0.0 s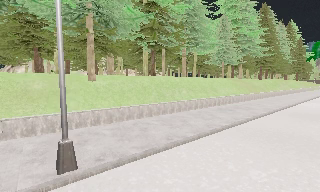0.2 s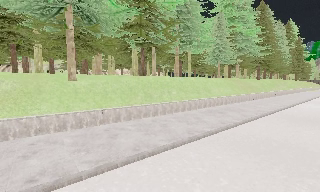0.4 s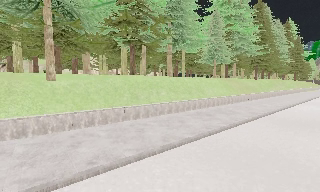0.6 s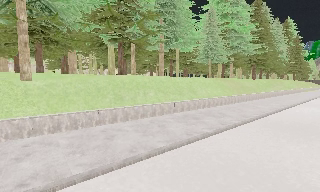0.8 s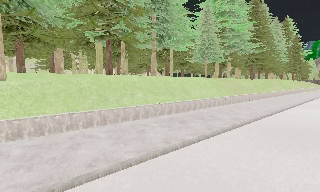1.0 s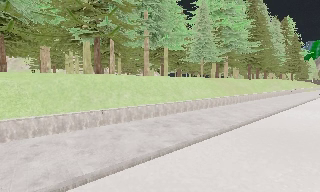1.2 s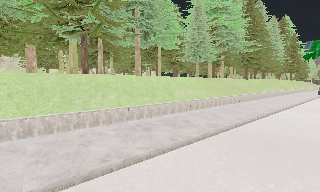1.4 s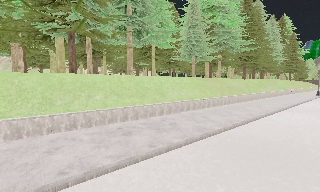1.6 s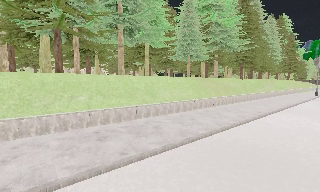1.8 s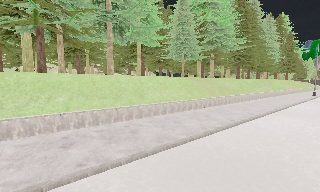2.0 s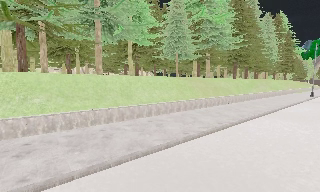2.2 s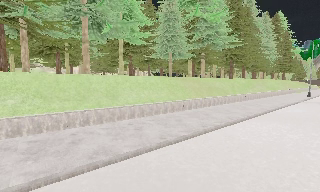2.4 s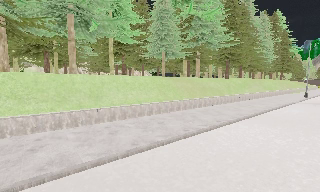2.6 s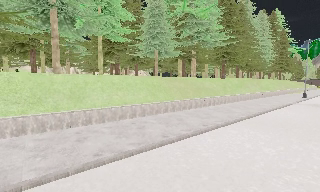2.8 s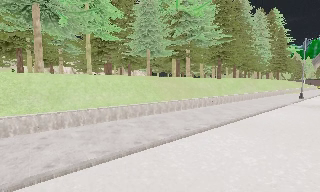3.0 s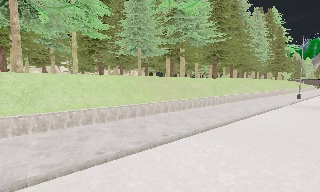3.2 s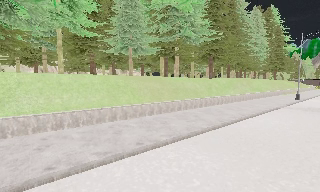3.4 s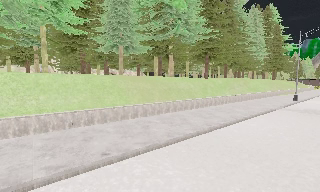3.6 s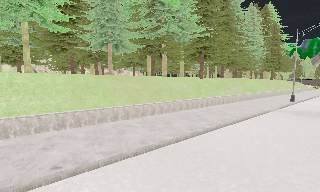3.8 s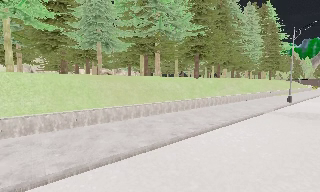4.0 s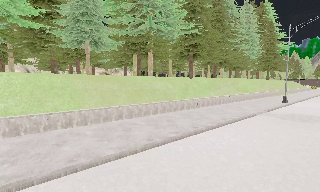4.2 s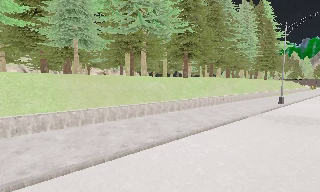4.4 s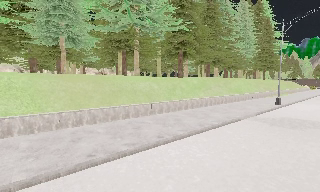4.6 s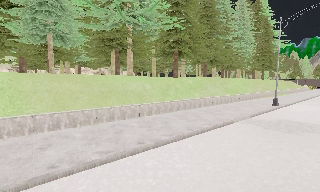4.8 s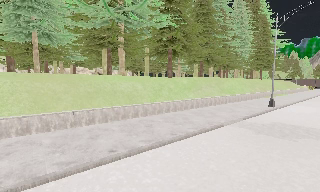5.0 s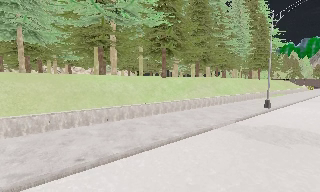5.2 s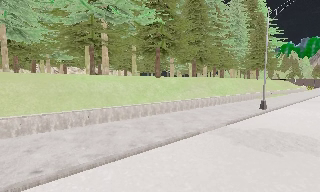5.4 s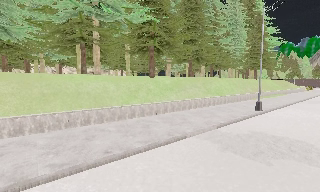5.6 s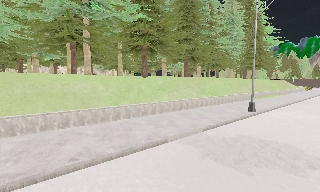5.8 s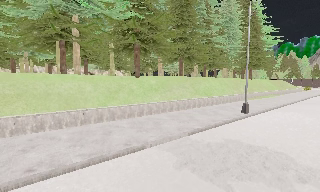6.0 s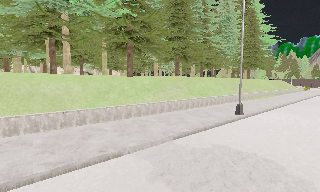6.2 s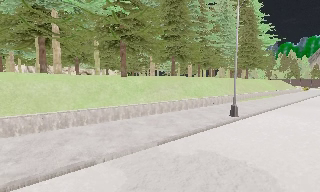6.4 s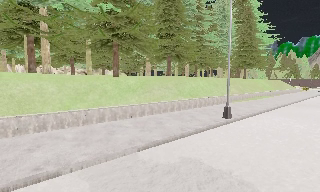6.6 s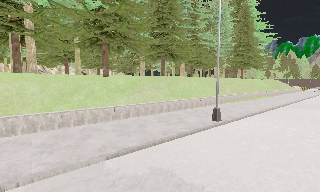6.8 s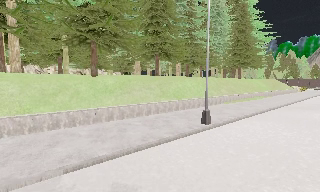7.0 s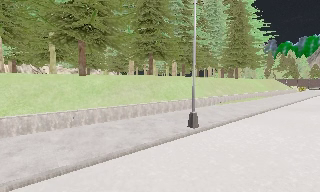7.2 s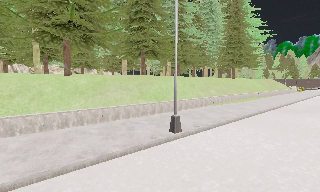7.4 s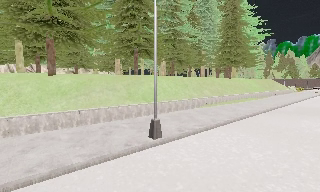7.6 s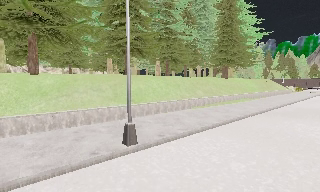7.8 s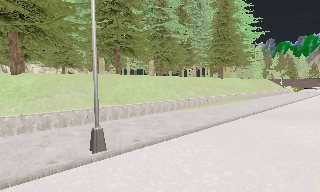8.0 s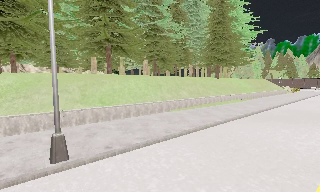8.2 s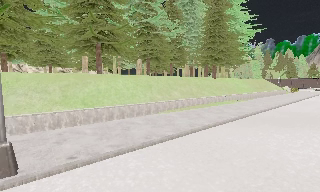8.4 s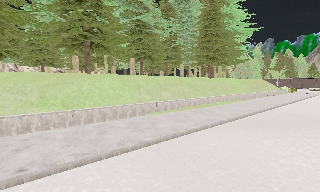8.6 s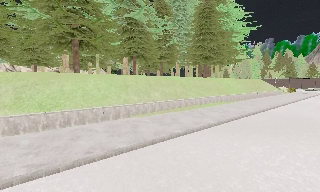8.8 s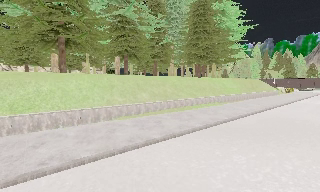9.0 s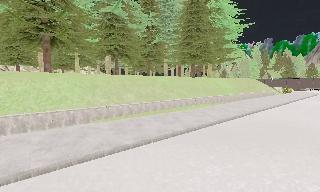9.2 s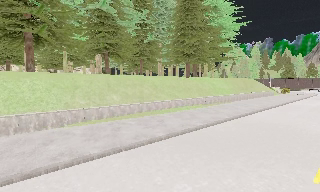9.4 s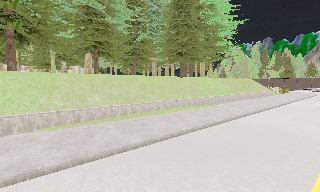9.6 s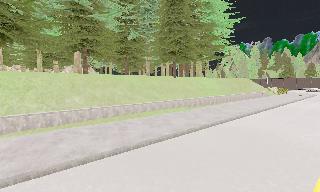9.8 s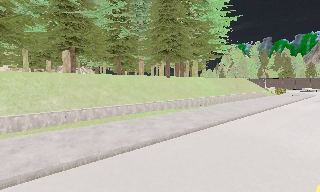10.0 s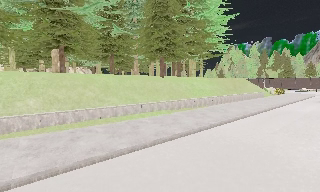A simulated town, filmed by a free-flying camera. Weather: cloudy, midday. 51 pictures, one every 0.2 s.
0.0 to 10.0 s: The camera travels to its right and forward, about 55 m, so close, fixed things drift to the left.
The film runs backward here.
